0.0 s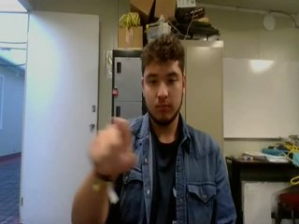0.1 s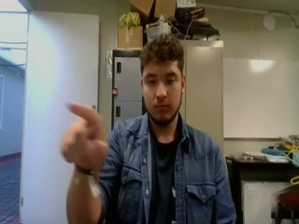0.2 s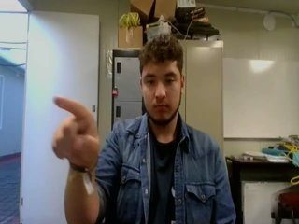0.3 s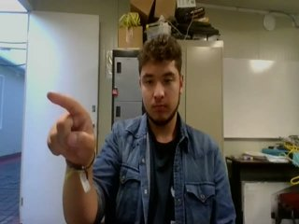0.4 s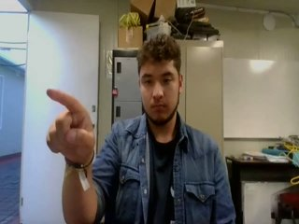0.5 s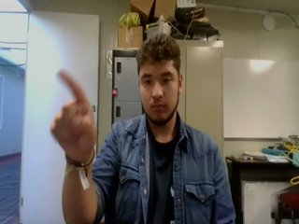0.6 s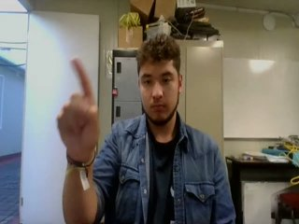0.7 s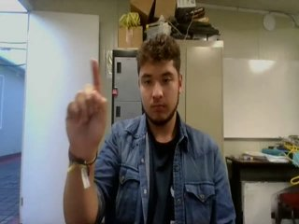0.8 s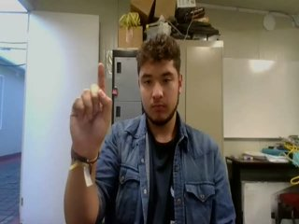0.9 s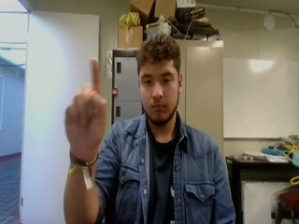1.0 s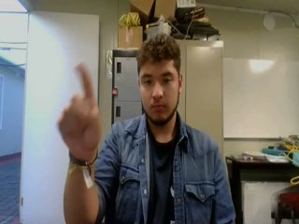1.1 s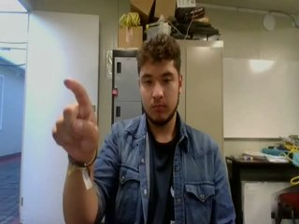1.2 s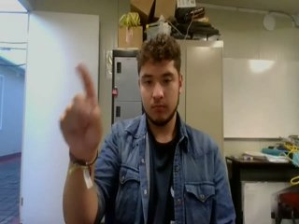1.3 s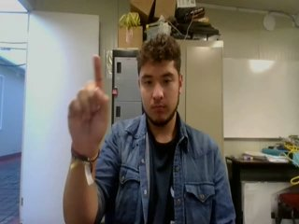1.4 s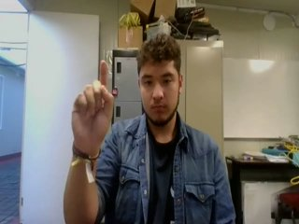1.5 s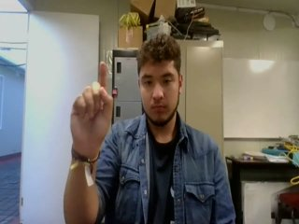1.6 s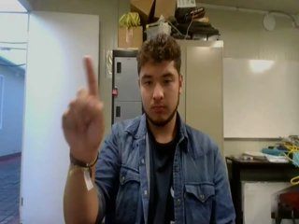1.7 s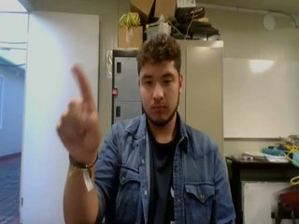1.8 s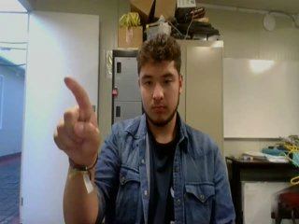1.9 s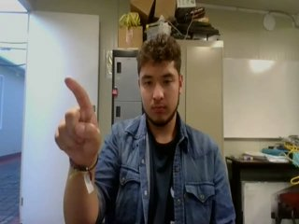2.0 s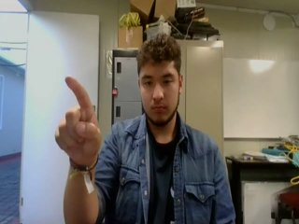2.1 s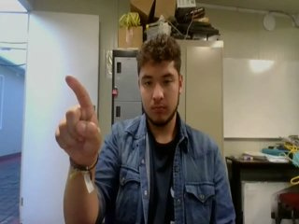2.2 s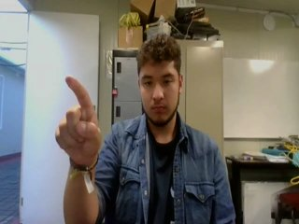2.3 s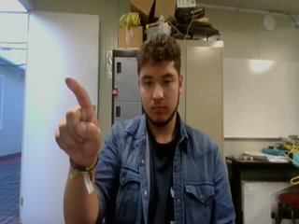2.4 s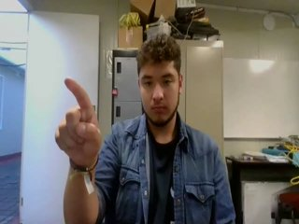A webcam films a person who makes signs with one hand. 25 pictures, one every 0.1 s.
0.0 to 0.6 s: Pointing with one finger.
0.7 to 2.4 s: Double click with one finger.
